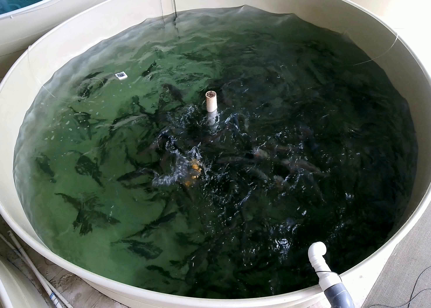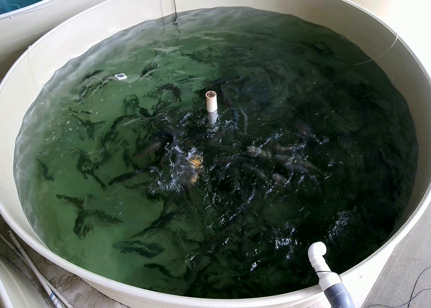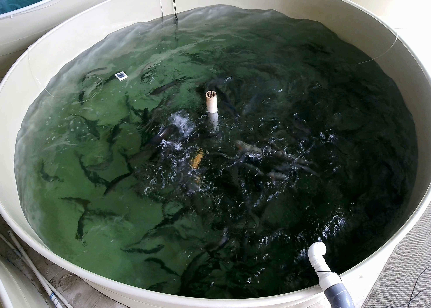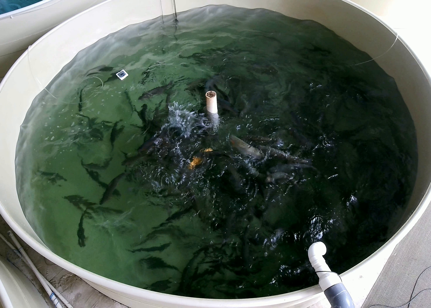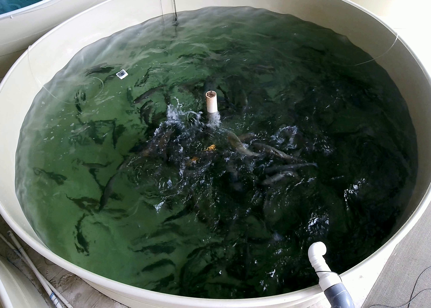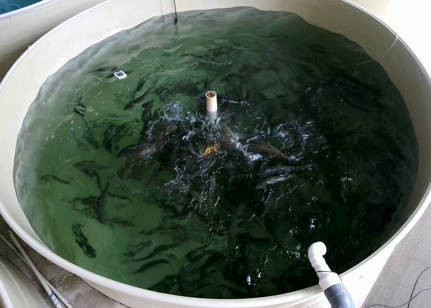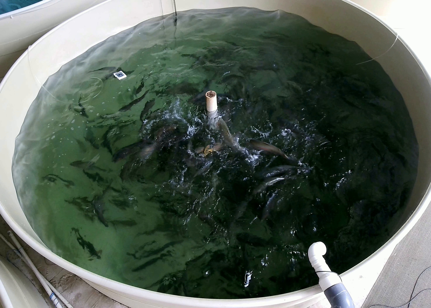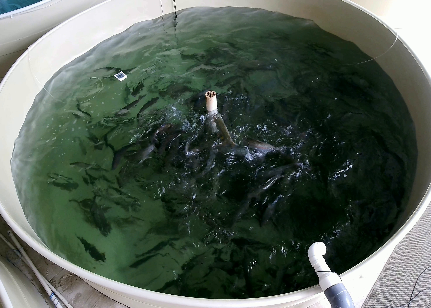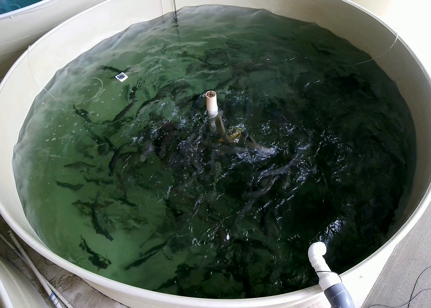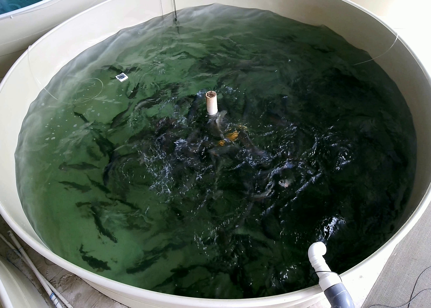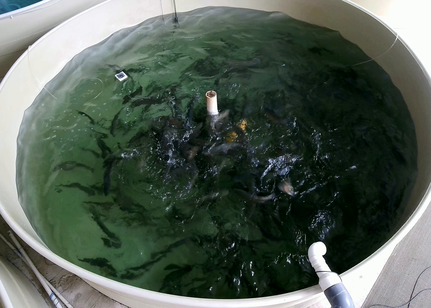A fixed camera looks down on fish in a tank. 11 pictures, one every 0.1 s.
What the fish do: Strong feeding.
